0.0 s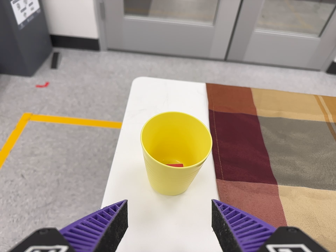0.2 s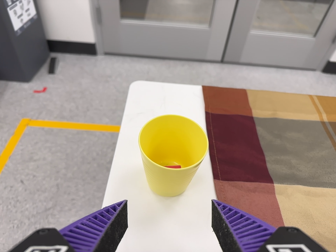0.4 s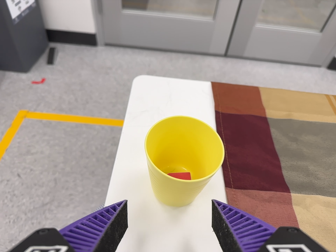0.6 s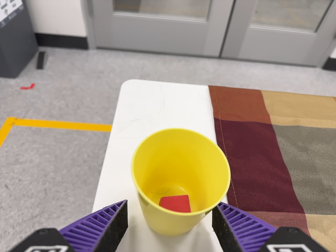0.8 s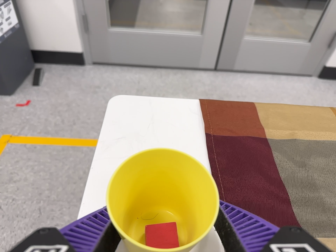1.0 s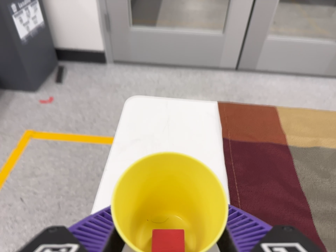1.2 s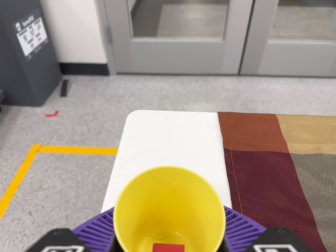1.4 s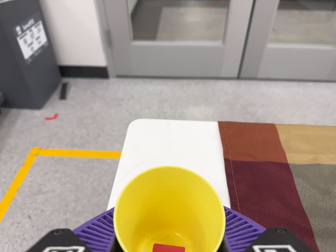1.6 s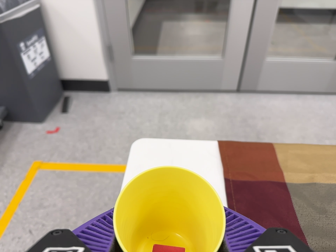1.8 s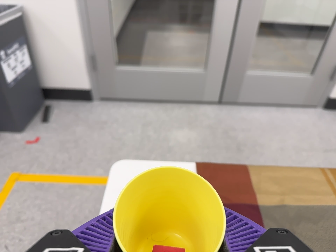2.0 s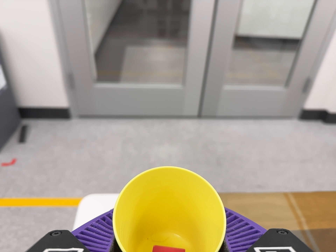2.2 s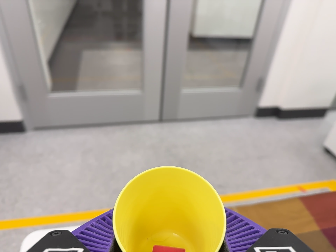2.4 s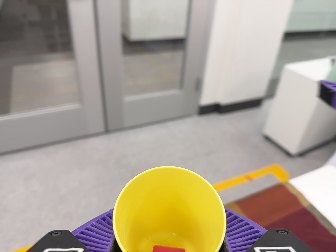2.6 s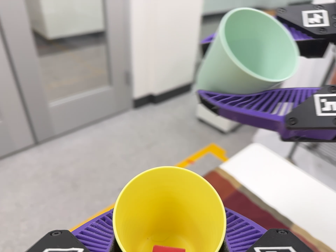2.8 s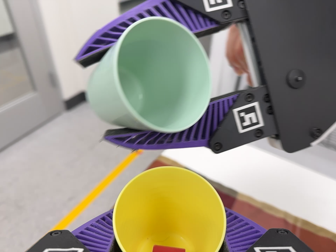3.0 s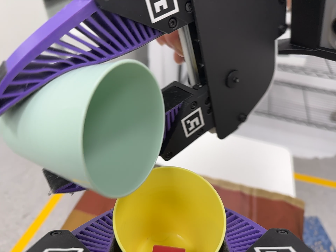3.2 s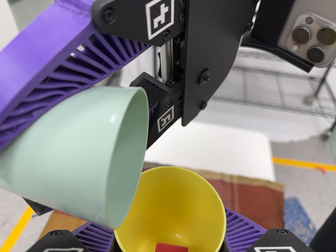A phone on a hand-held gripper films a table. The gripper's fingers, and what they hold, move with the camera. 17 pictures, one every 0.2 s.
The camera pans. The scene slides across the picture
to the left.
The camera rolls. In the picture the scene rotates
counterclockwise.
0.0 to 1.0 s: The camera travels forward, about 10 cm, so what stands in front looms larger.
1.0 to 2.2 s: The camera pans to its right by about 15 degrees. It travels toward the top of its view, to its right and backward, about 18 cm, so close, fixed things drift downward. Its aim tips toward the top of its view by about 10 degrees, and the scene shifts downward.
2.2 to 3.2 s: The scene slides to the left, as the camera pans about 50 degrees to its right. It travels to its right, toward the top of its view and forward, about 14 cm, so close, fixed things drift to the left. Its aim tips toward the bottom of its view by about 10 degrees. It rolls about its line of sight by about 45 degrees, and the scene rotates counterclockwise.
The film runs backward here.
